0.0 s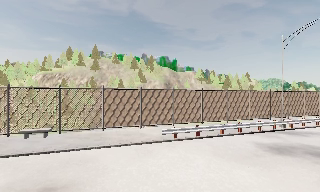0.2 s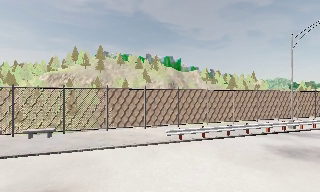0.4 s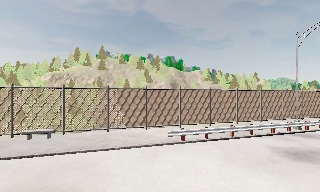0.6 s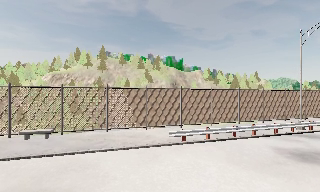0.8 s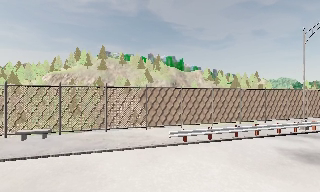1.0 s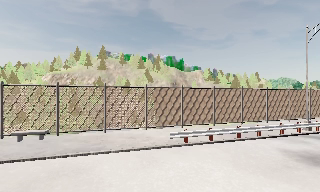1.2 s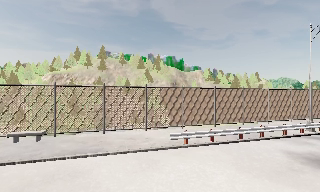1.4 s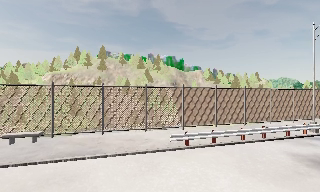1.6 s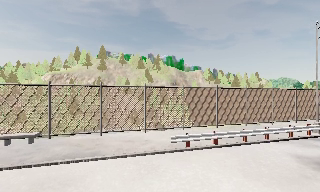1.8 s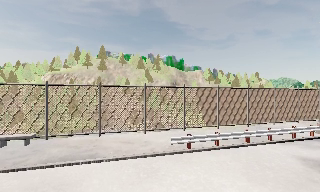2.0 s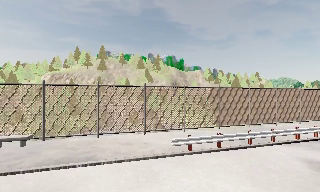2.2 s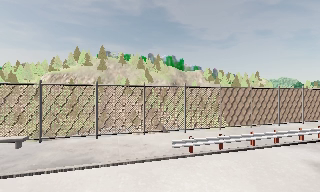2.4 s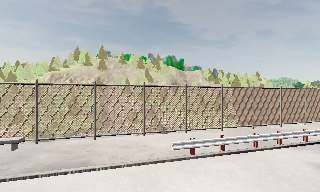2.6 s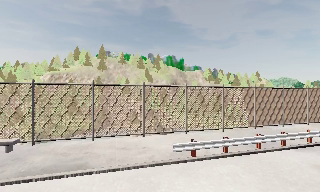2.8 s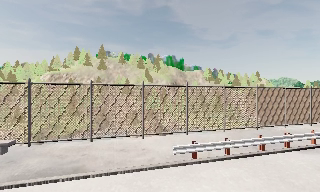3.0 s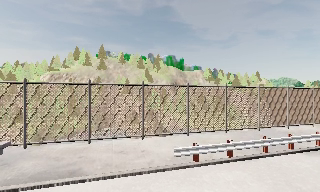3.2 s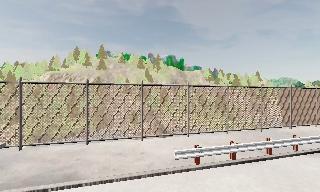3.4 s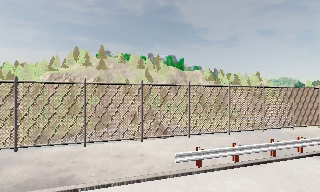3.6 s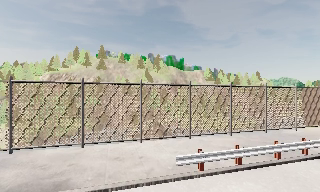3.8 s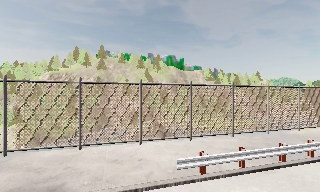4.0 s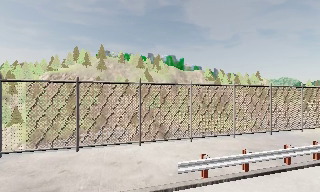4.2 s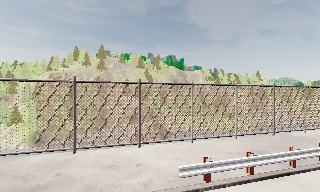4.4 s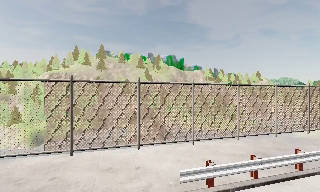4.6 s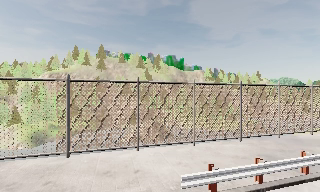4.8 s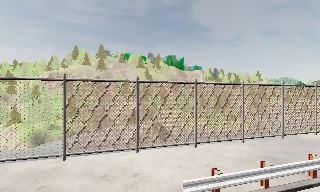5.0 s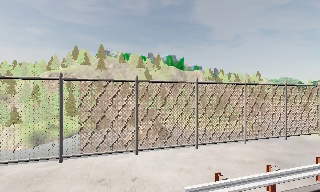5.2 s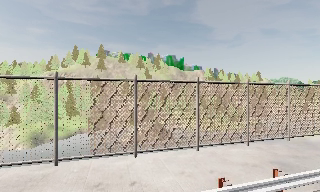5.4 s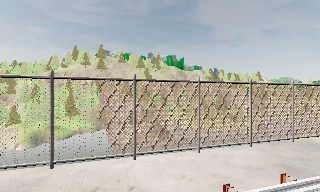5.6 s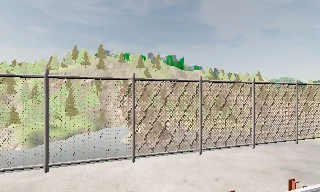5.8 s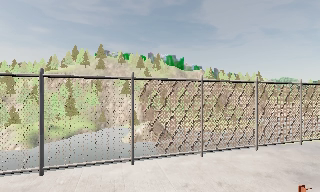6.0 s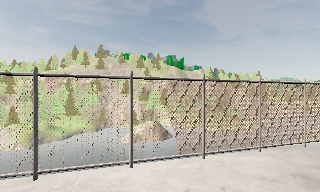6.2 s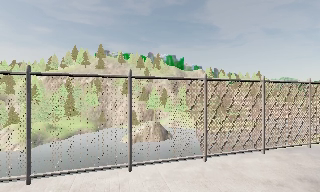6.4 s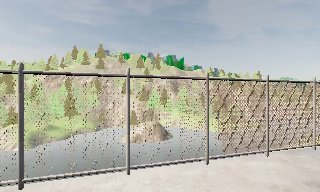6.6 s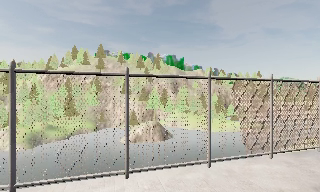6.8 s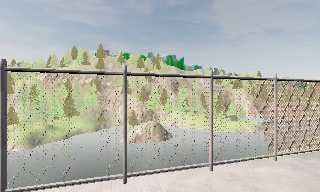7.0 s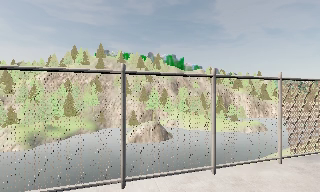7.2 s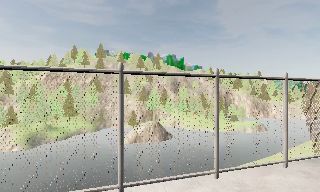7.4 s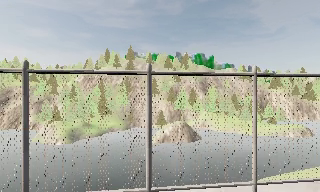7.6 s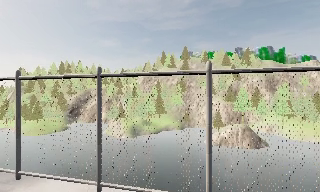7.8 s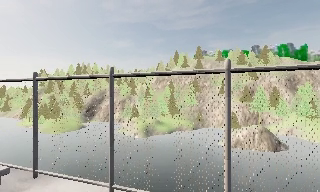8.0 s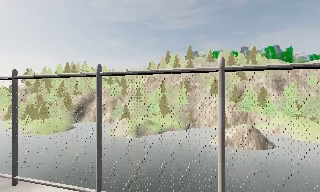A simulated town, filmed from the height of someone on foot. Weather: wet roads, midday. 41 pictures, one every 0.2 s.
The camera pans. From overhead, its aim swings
counterclockwise.
The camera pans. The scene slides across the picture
to the right.
0.0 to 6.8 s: The camera travels forward, about 8 m, so what stands in front looms larger.
6.8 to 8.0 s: The camera pans to its left, which is counterclockwise from overhead, by about 30 degrees. It travels forward, about 1.5 m.
The film runs forward here.
